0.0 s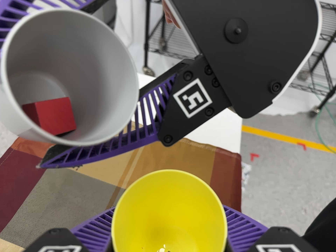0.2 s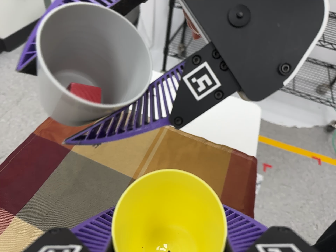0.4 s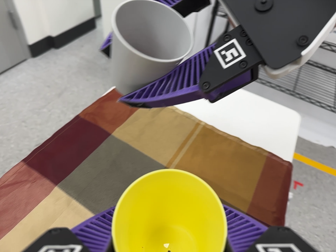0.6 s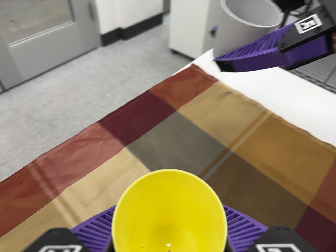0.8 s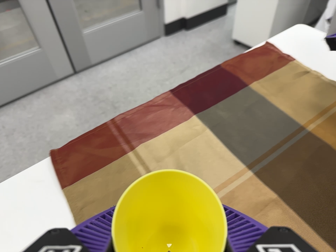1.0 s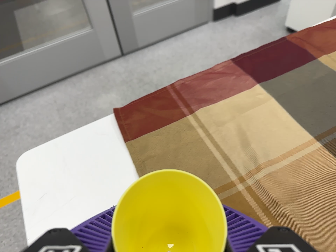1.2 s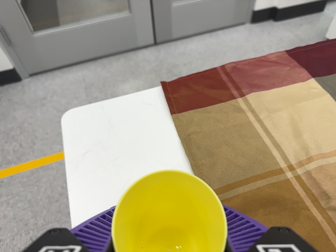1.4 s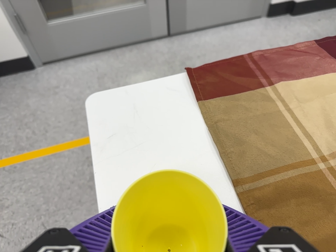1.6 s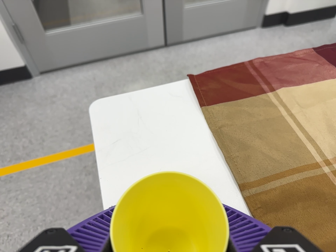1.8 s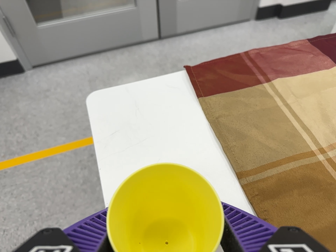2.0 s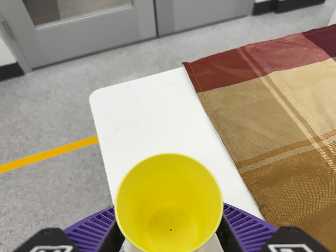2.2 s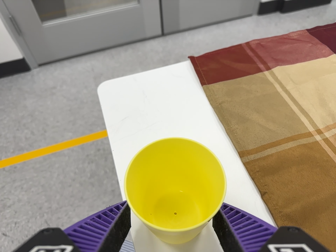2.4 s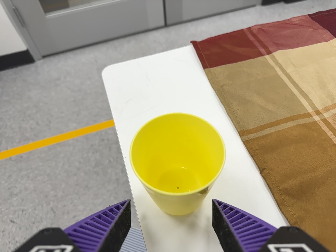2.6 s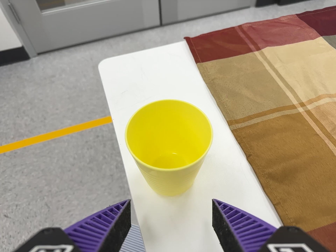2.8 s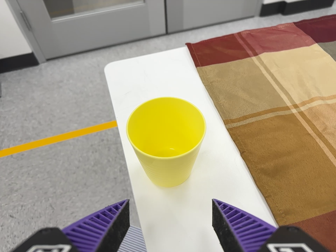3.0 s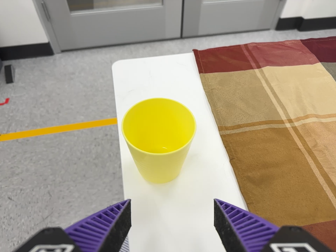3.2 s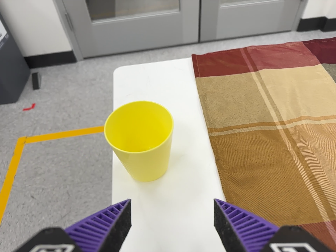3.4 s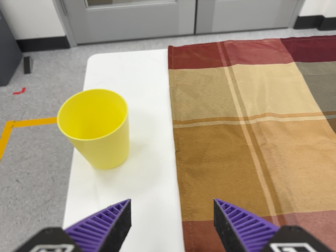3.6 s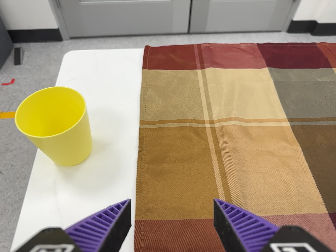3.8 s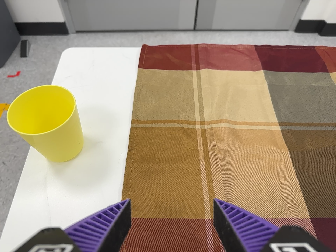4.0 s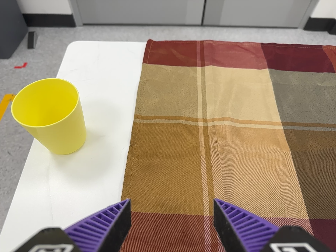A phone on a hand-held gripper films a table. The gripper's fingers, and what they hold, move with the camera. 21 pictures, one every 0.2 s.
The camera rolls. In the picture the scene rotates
clockwise.
The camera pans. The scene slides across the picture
to the right.
0.0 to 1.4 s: The camera pans to its left by about 45 degrees. It travels toward the bottom of its view and to its left, about 30 cm, so close, fixed things drift upward. It rolls about its line of sight by about 40 degrees, and the scene rotates clockwise.
1.4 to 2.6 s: The camera travels toward the bottom of its view and backward, about 8 cm, so close, fixed things drift upward.
2.6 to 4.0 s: The camera travels to its right, about 20 cm, so close, fixed things drift to the left. It rolls about its line of sight by about 15 degrees, and the scene rotates clockwise.
The film runs backward here.
